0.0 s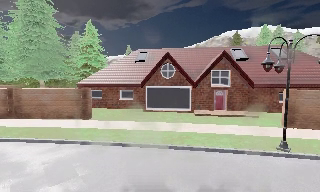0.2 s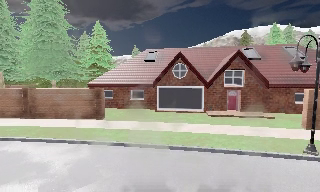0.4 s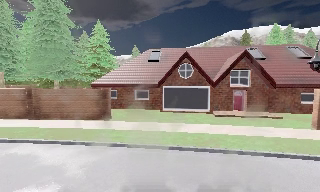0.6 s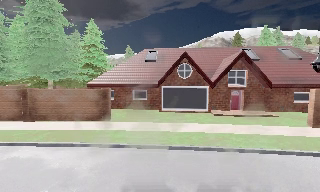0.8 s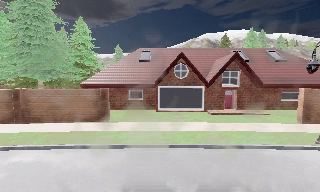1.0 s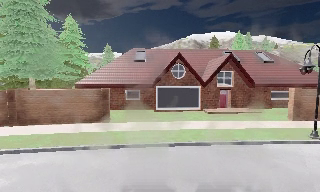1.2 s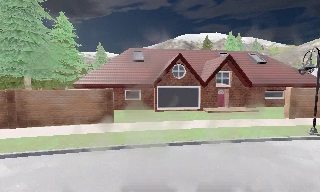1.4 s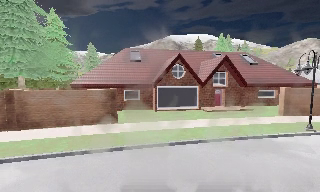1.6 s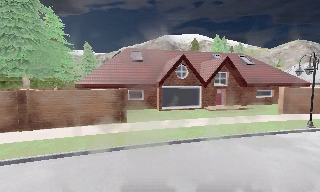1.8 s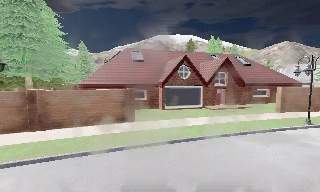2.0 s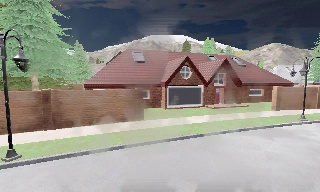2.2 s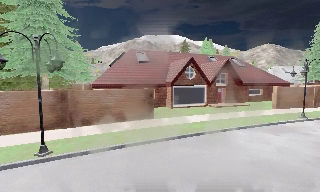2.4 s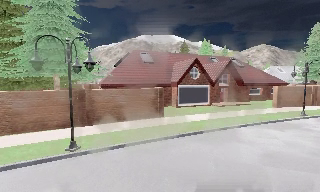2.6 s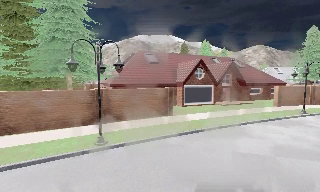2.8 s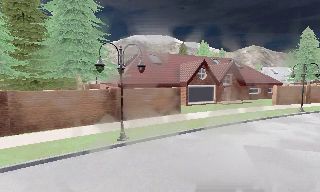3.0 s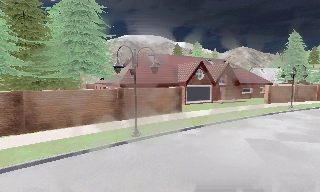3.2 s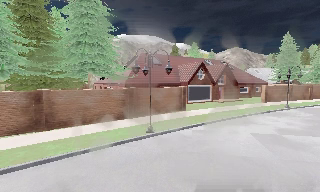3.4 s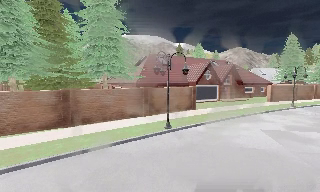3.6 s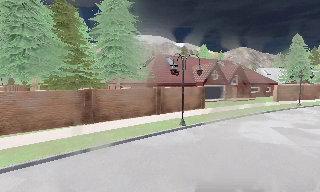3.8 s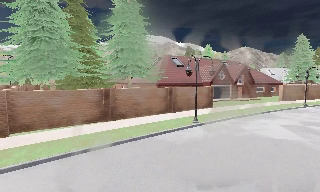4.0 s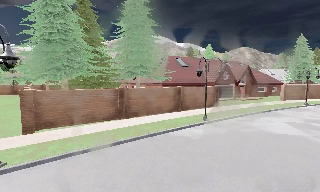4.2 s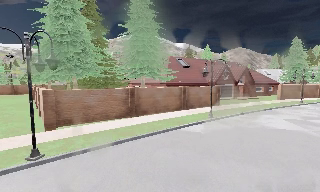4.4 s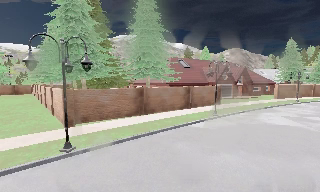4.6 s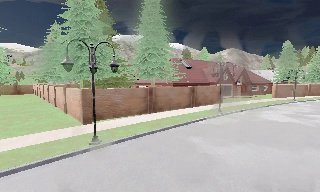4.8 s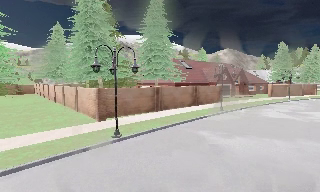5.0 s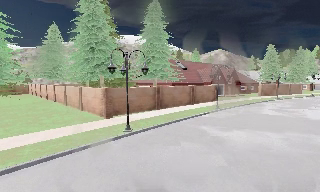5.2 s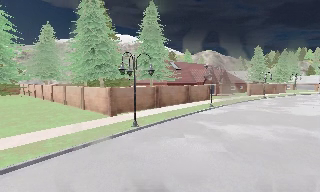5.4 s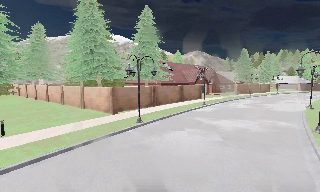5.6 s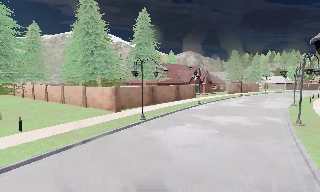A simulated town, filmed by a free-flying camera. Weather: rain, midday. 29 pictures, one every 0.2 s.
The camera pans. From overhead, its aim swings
clockwise.
0.0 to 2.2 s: The camera pans to its right, which is clockwise from overhead, by about 30 degrees. It travels to its left, about 11 m.
2.2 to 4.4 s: The camera travels to its left and backward, about 13 m, so close, fixed things drift to the right.
4.4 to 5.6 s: The camera pans to its right, which is clockwise from overhead, by about 15 degrees. It travels backward and to its left, about 8 m, so what stands in front gets smaller.
The film runs backward here.
